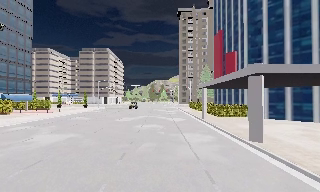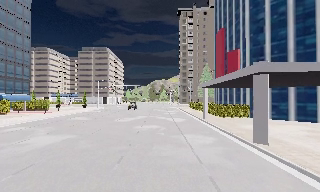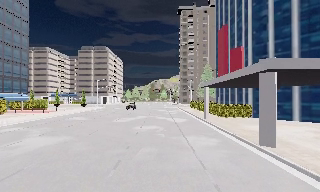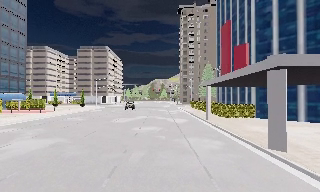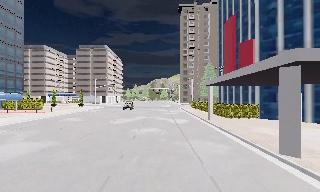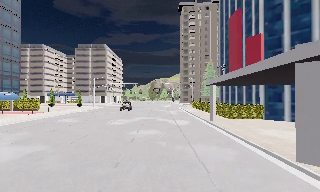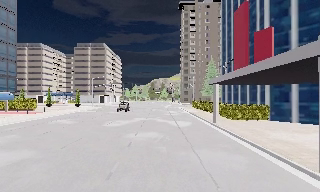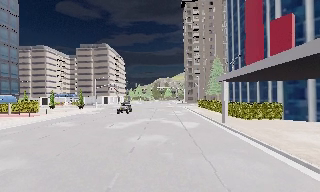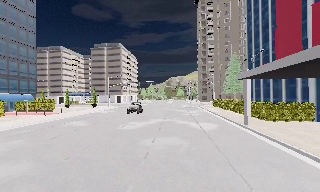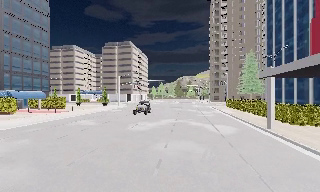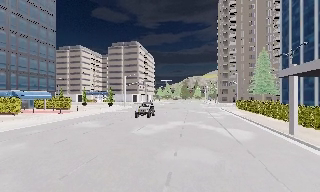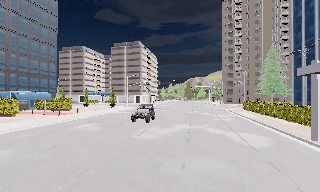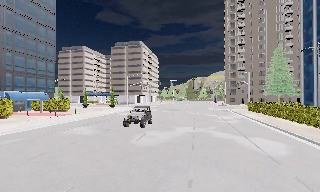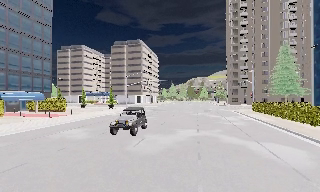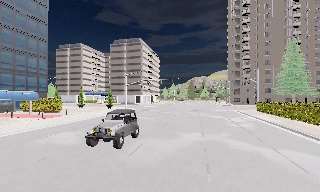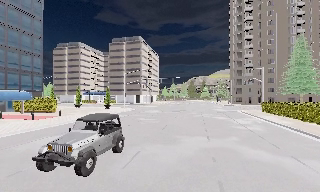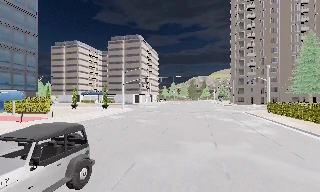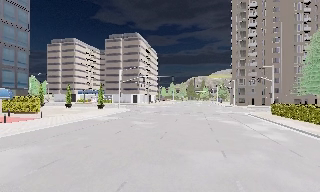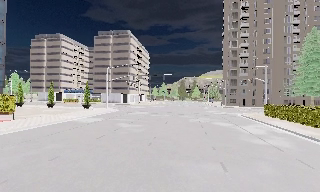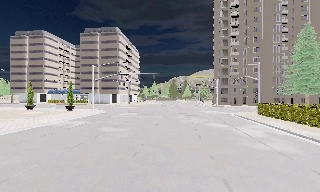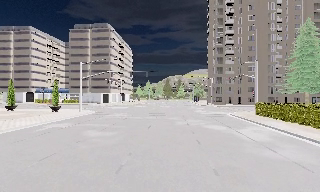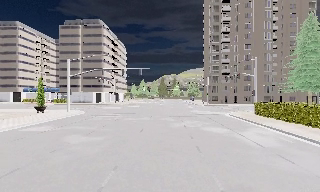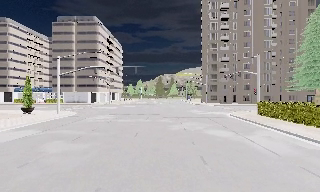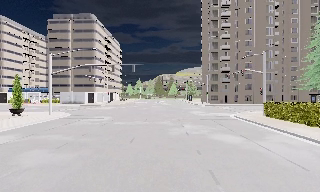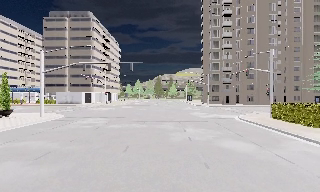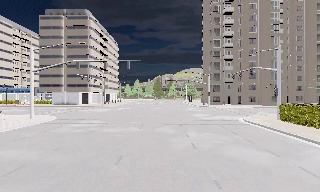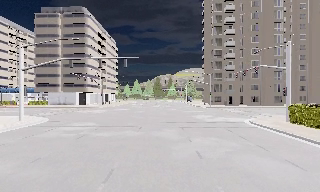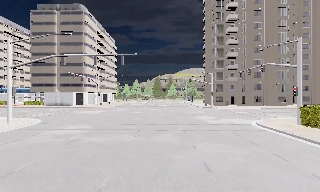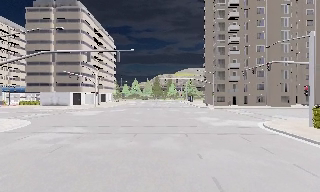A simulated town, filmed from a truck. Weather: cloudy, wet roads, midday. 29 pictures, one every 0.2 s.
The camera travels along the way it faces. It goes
forward.
0.0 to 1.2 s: The camera travels forward, about 4.5 m, so what stands in front looms larger. It gains speed.
1.2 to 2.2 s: The camera swings to its left by about 10 degrees, and the scene slides to the right. It travels forward, about 5 m, so what stands in front looms larger.
2.2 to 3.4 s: The camera travels forward, about 8 m, so what stands in front looms larger.
3.4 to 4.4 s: The camera pans to its right, which is clockwise from overhead, by about 10 degrees. It travels forward, about 8 m, so what stands in front looms larger.
4.4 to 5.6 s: The camera travels forward, about 8 m, so what stands in front looms larger.
The film runs forward here.
